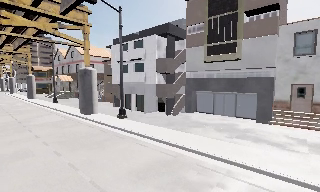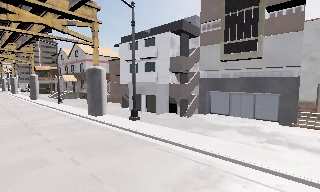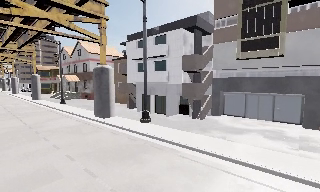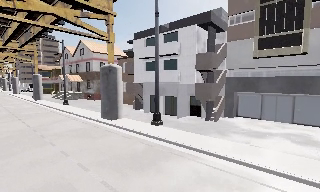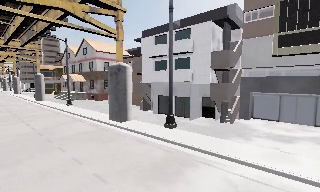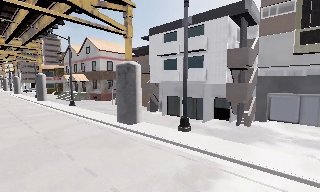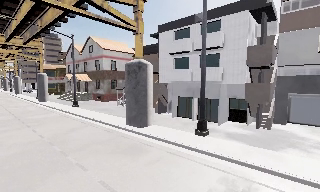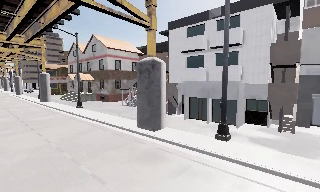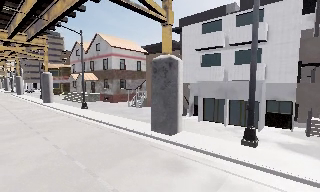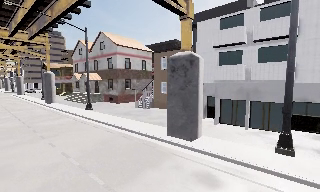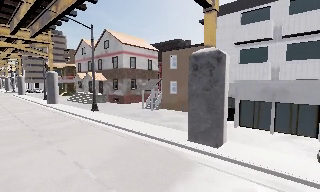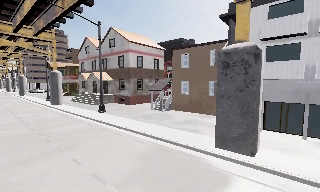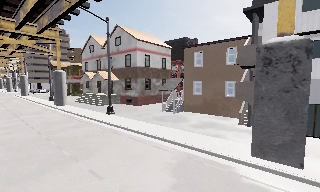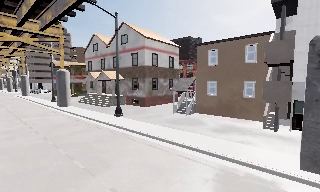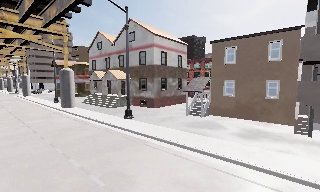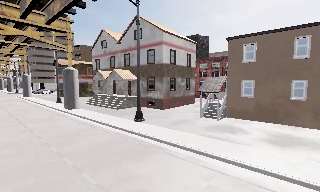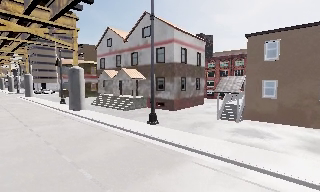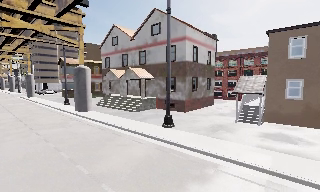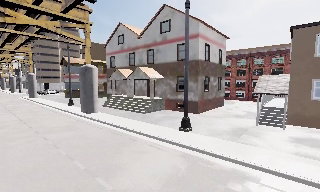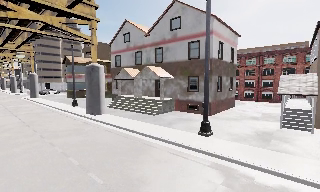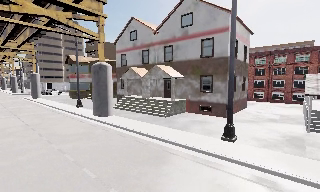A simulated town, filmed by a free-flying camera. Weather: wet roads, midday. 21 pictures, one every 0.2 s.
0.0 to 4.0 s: The camera travels to its left and forward, about 30 m, so close, fixed things drift to the right.
The film runs forward here.
